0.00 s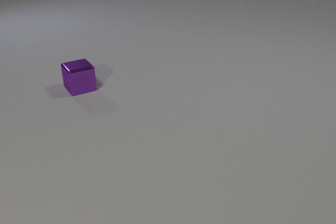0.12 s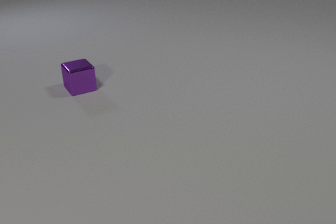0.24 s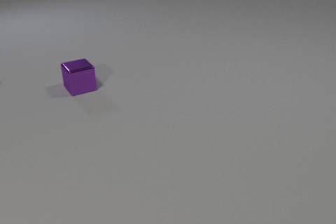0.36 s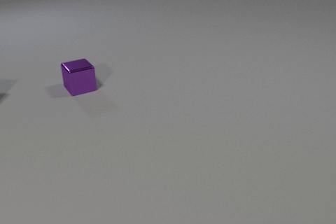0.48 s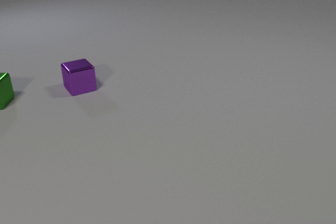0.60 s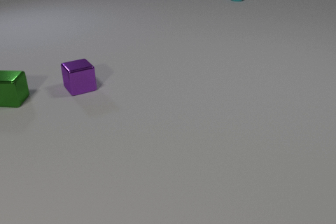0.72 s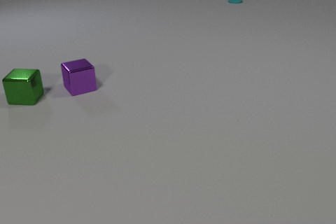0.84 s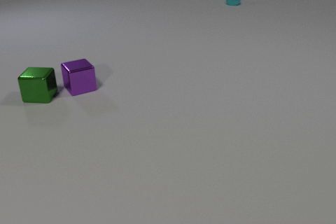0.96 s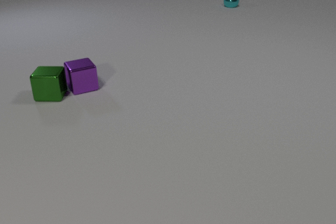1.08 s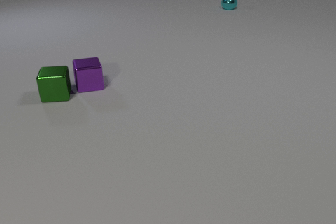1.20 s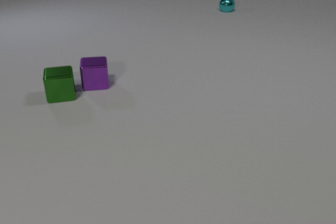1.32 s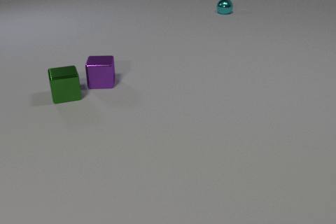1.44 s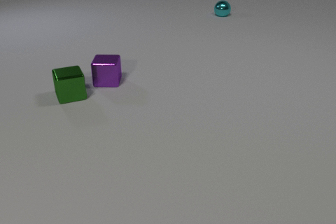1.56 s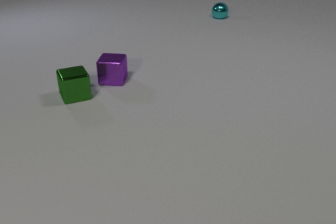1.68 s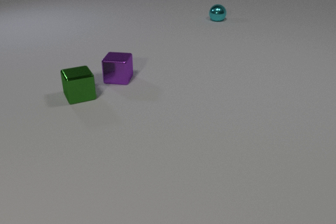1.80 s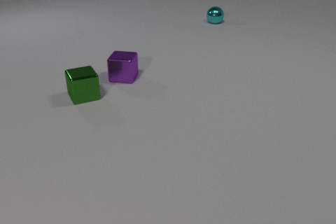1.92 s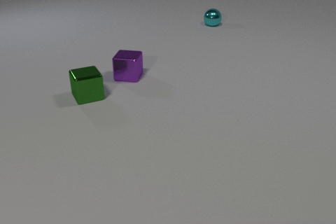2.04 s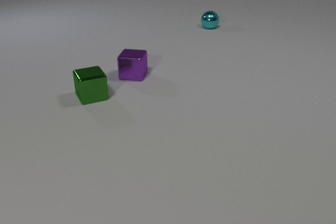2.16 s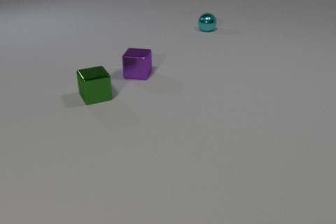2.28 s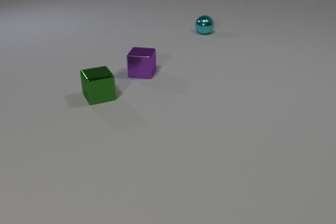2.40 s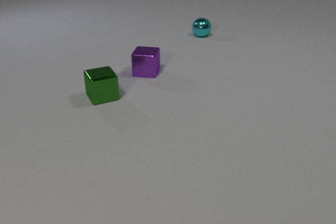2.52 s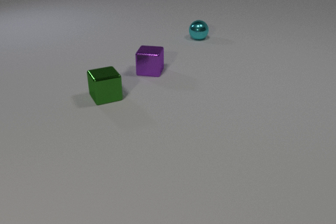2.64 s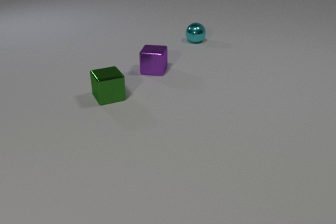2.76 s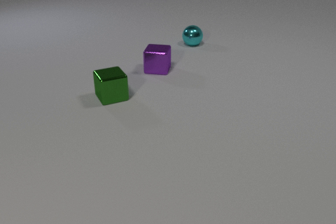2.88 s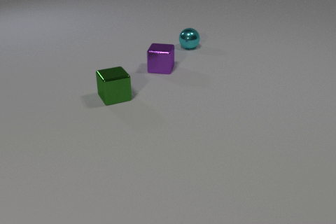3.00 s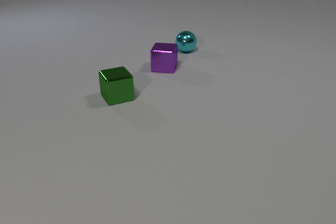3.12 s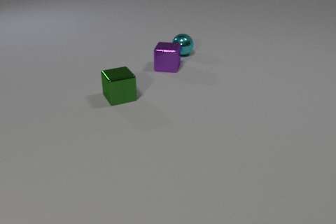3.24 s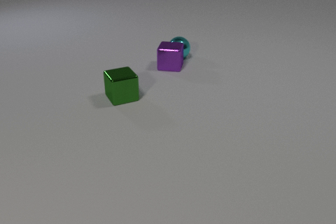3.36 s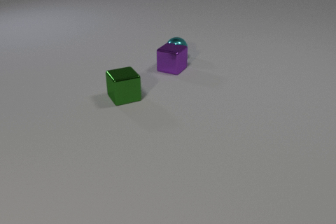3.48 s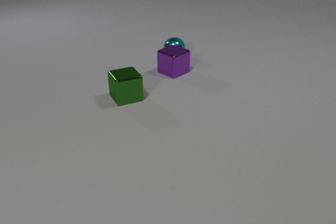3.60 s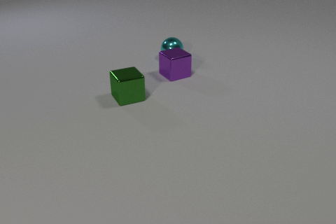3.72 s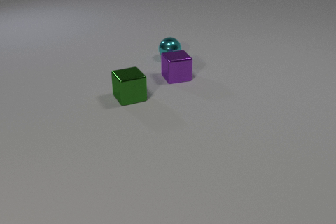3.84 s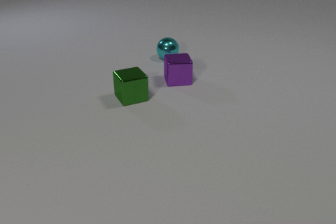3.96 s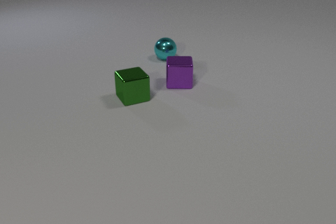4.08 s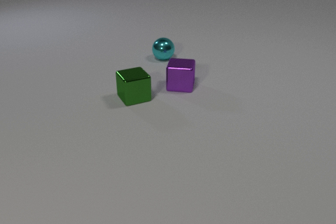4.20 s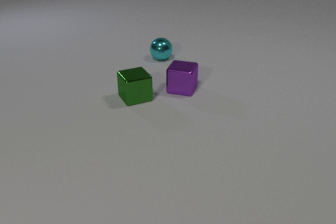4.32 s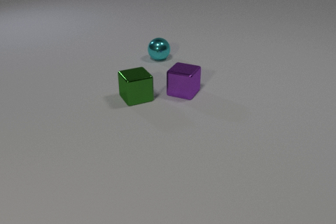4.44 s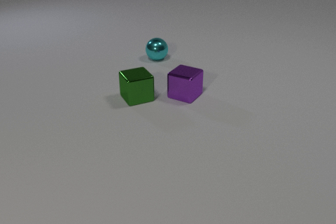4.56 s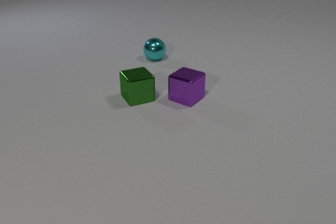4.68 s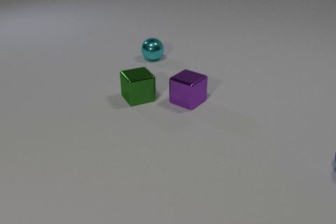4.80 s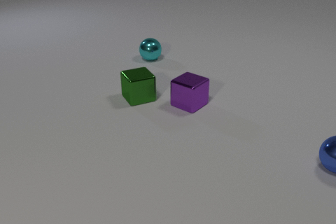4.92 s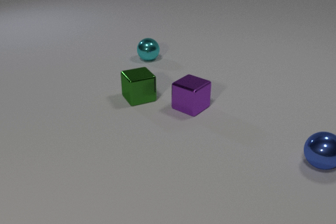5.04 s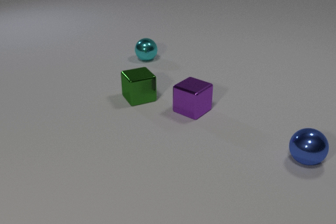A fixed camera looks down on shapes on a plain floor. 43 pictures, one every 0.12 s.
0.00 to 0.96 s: The green metal cube comes in at the left edge, slides to the right. The cyan metal sphere comes in at the top edge, rolls toward the camera. The green metal cube and the purple metal cube collide.
0.96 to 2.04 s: The green metal cube slides to the right, spins counterclockwise seen from above by about 30 degrees, its near face sliding to the right. The purple metal cube slides to the right and away from the camera, spins clockwise seen from above by about 45 degrees, its near face sliding to the left. The cyan metal sphere rolls toward the camera.
2.04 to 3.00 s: The green metal cube slides to the right. The purple metal cube slides to the right and away from the camera. The cyan metal sphere rolls toward the camera.
3.00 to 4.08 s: The green metal cube slides to the right. The purple metal cube slides toward the camera, spins clockwise seen from above by about 90 degrees, its near face sliding to the left. The cyan metal sphere rolls to the left and toward the camera. The purple metal cube and the cyan metal sphere collide.
4.08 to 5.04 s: The purple metal cube slides toward the camera, spins so that its near face slides to the left, clockwise seen from above. The cyan metal sphere rolls to the left. The blue metal sphere comes in at the right edge, rolls to the left.
What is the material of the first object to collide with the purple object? metal.
How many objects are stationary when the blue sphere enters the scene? 0.
What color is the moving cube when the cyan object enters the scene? green.
